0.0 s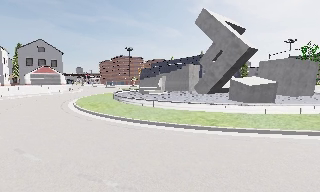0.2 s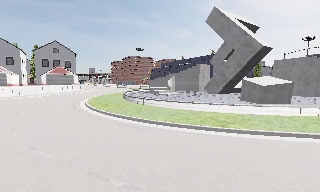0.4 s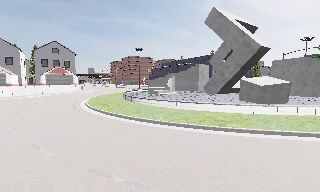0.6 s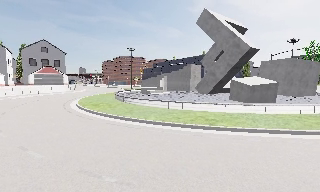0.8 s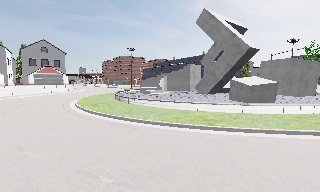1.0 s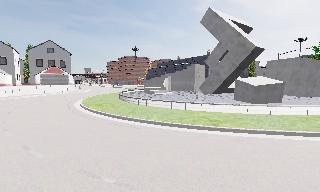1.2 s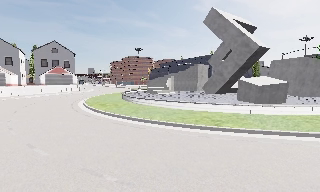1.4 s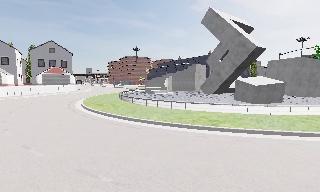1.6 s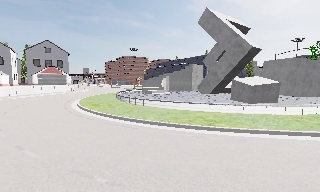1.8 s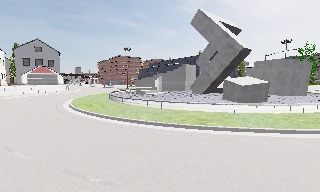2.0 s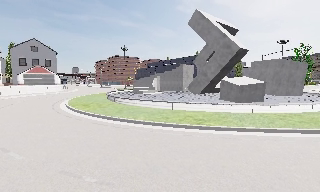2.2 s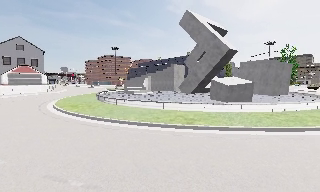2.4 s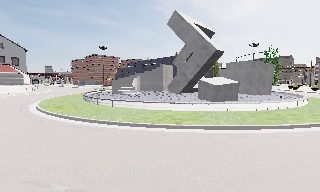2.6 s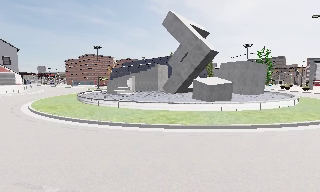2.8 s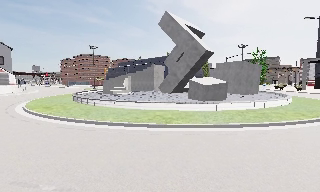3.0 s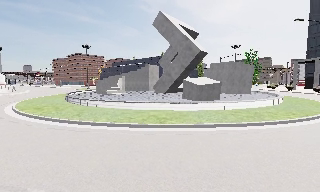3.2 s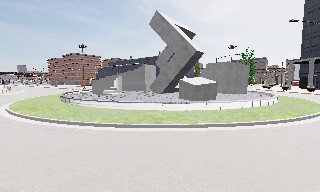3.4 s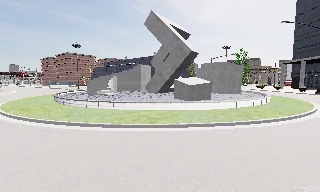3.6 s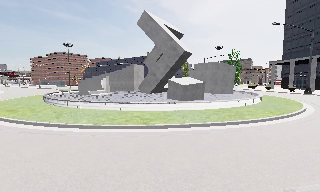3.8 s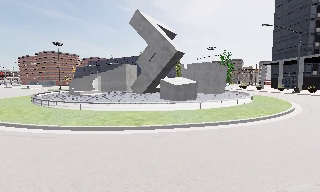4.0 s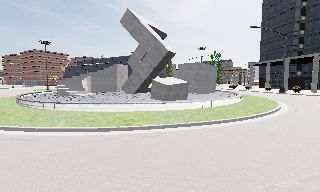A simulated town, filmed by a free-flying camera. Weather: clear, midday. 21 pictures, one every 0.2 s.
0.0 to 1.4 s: The camera shifts only a little, or ends up much as it began.
1.4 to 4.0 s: The camera swings to its right by about 25 degrees, and the scene slides to the left. It travels to its right, about 0.5 m, so close, fixed things drift to the left.
The film runs forward here.
